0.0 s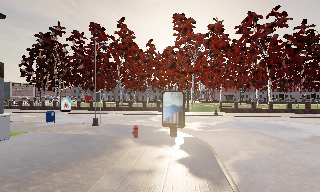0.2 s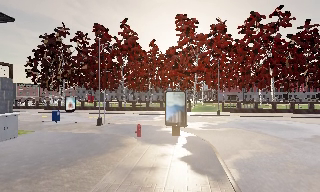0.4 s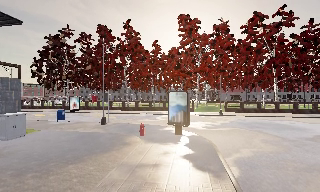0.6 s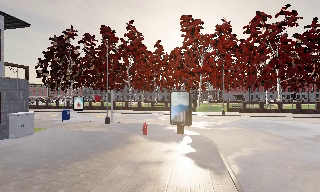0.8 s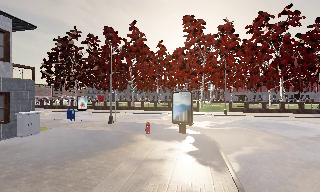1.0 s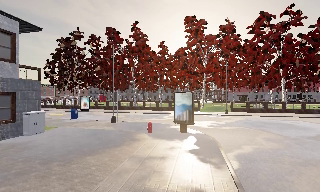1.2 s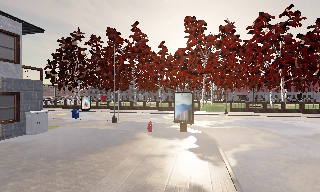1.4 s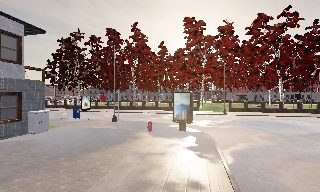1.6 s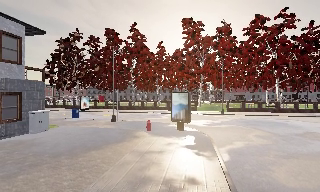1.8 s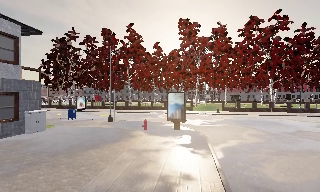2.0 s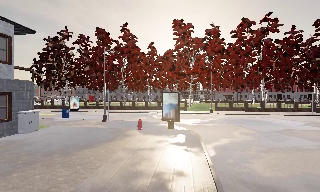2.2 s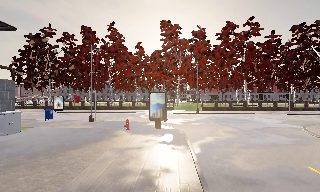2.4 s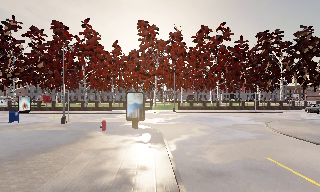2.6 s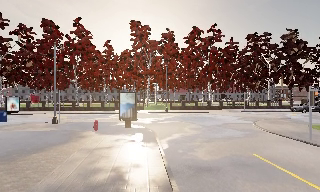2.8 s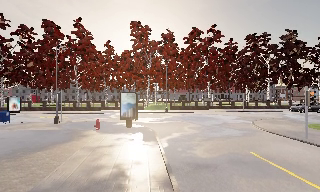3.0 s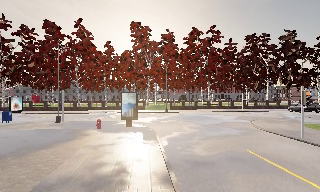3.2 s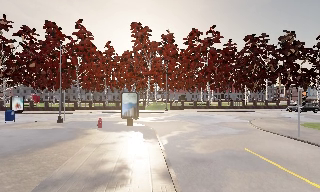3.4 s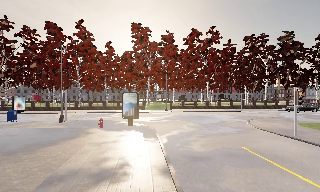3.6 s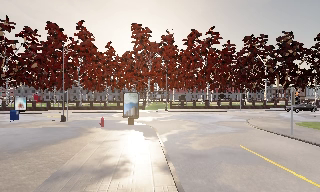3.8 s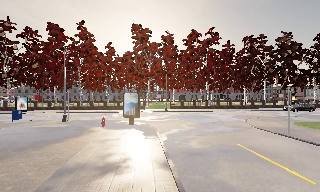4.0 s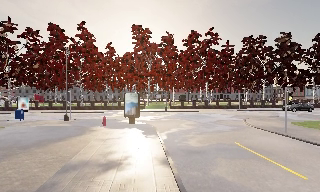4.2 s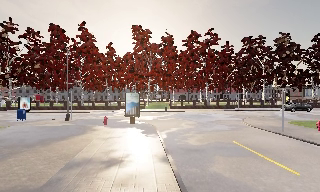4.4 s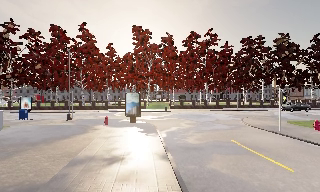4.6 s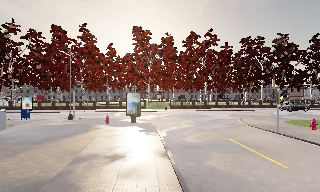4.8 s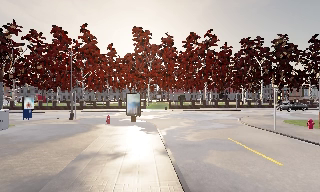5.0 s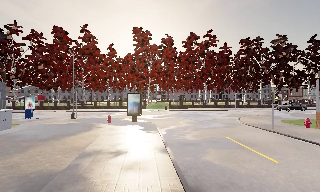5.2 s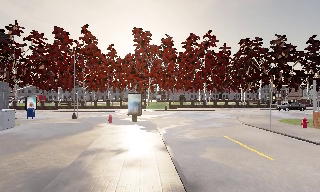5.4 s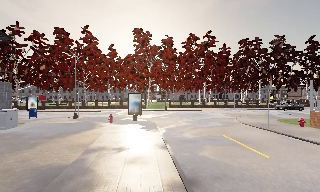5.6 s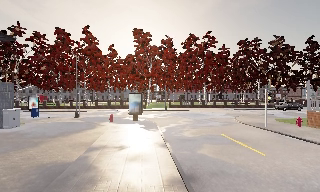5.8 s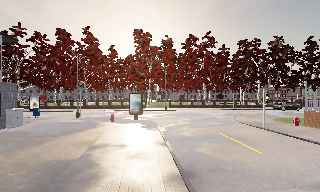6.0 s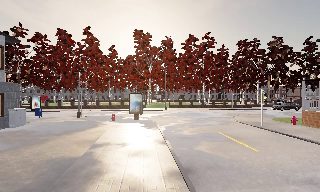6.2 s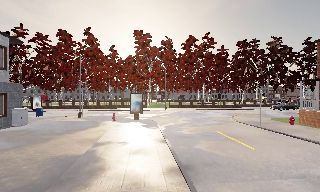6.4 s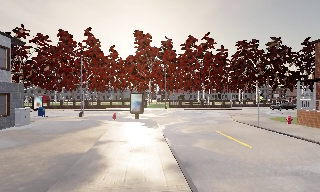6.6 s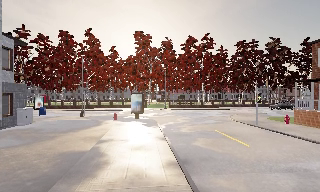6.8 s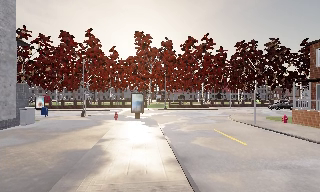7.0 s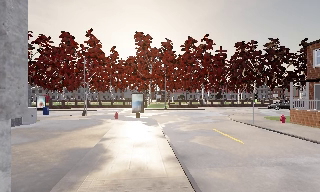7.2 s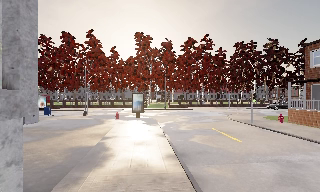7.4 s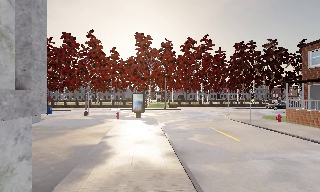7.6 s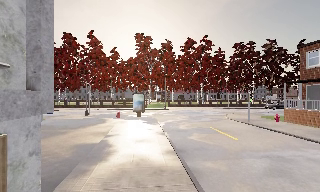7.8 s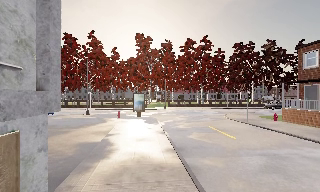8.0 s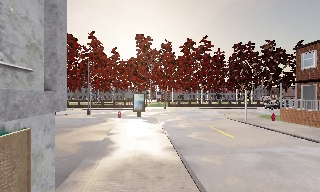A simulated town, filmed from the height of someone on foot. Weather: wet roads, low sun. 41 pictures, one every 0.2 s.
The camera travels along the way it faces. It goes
backward.
0.0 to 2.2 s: The camera travels backward, about 2.5 m, so what stands in front gets smaller.
2.2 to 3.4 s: The camera swings to its right by about 10 degrees, and the scene slides to the left. It travels backward, about 1.5 m, so what stands in front gets smaller.
3.4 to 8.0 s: The camera travels backward, about 6 m, so what stands in front gets smaller.
The film runs backward here.
